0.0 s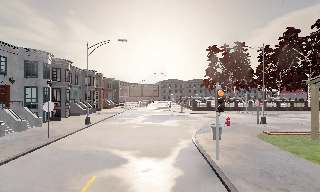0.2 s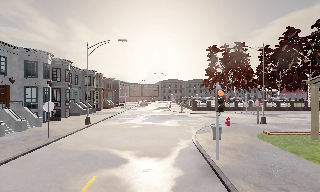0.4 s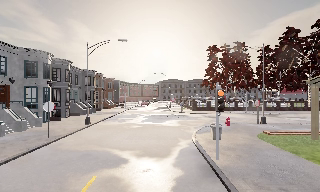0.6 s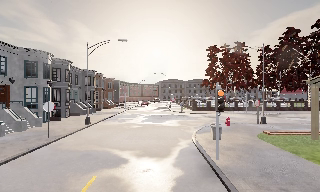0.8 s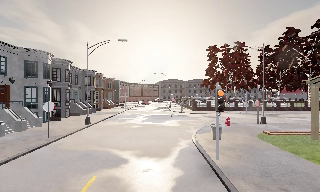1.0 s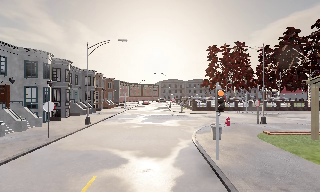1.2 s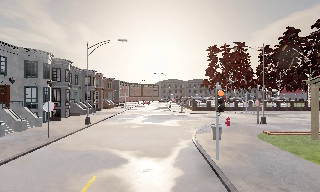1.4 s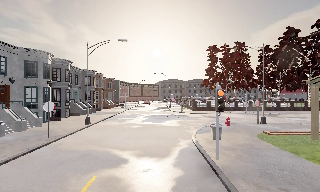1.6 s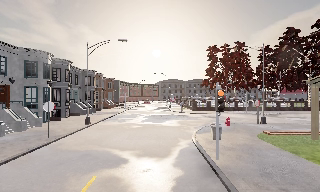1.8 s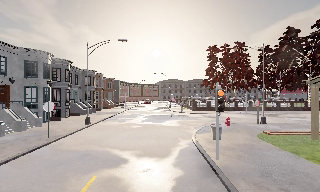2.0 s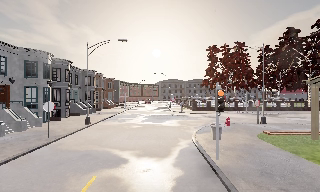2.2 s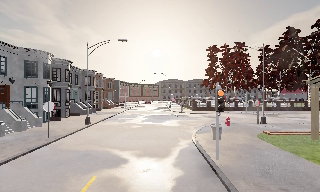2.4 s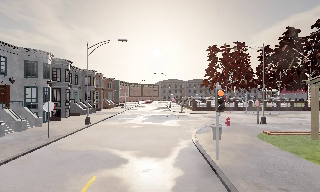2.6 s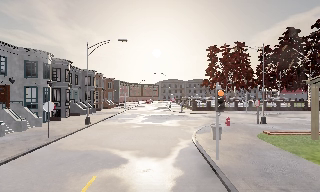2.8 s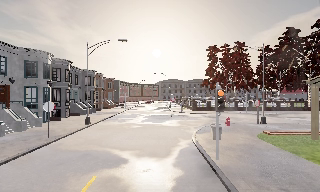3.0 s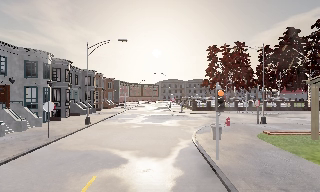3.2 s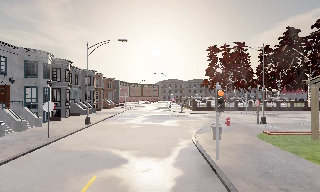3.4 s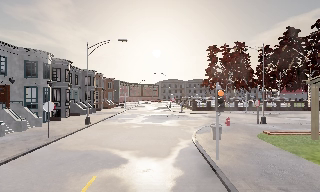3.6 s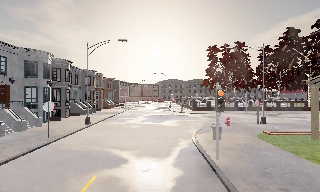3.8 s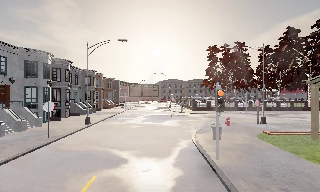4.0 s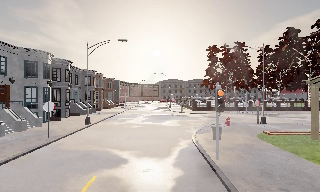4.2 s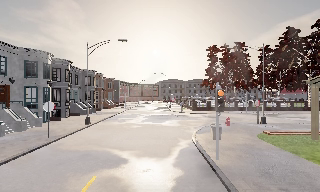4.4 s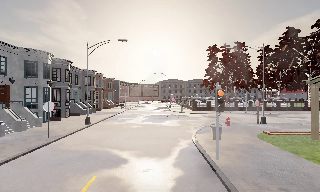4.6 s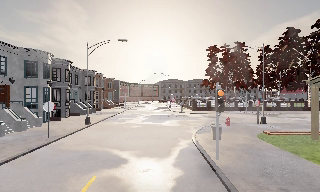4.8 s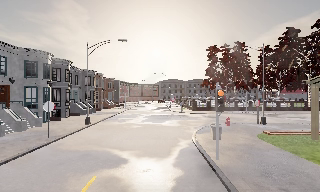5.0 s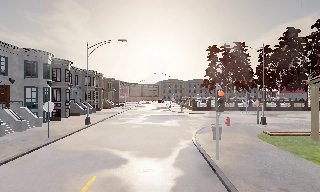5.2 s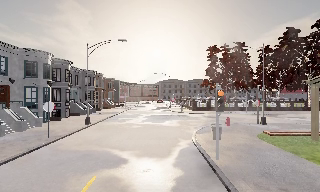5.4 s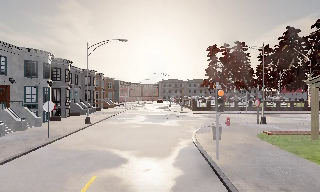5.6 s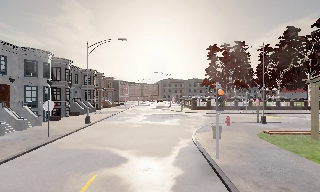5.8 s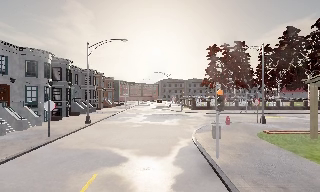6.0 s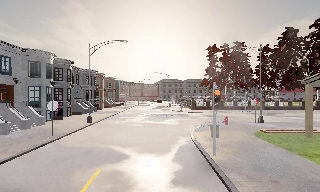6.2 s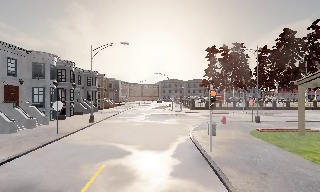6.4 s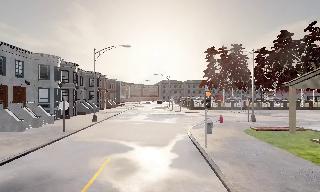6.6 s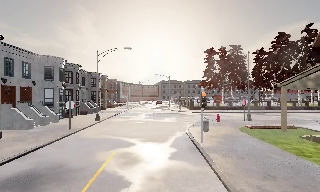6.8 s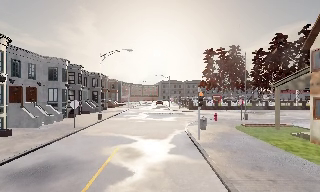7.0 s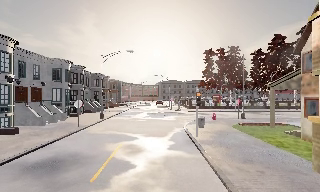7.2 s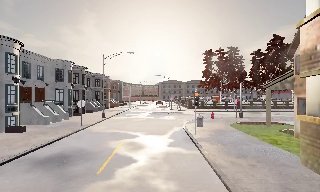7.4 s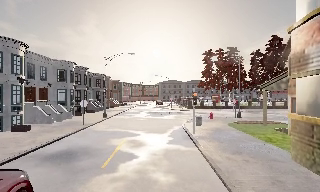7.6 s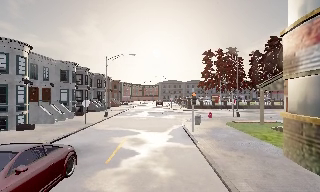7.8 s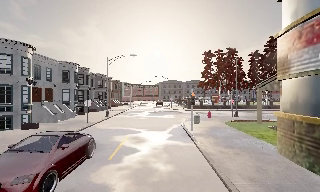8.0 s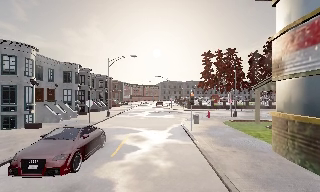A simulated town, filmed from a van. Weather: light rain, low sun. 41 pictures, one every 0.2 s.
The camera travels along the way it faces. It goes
backward.
0.0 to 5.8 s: The camera keeps its place and its aim.
5.8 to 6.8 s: The camera travels backward, about 3 m, so what stands in front gets smaller. It gains speed.
6.8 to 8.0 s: The camera travels backward, about 2.5 m, so what stands in front gets smaller.
The film runs backward here.
